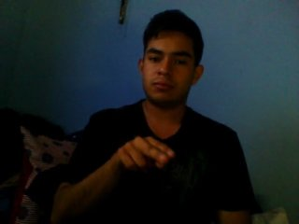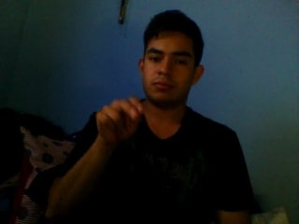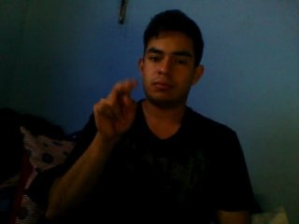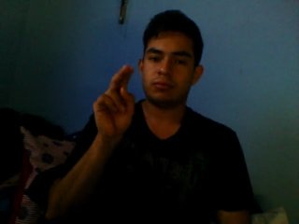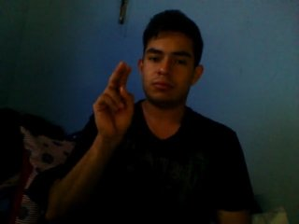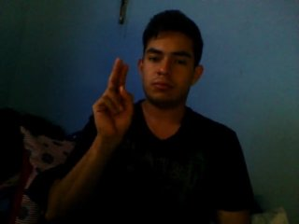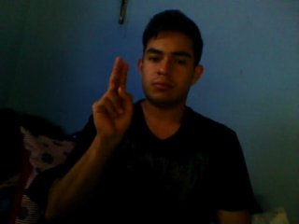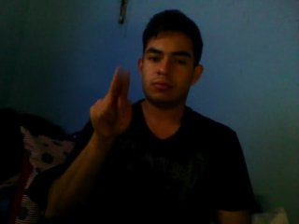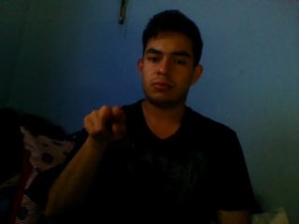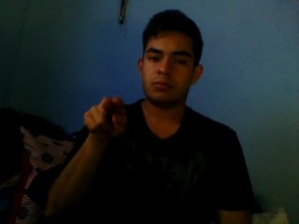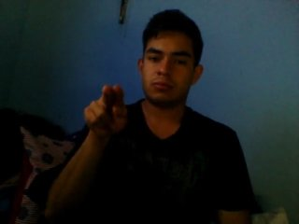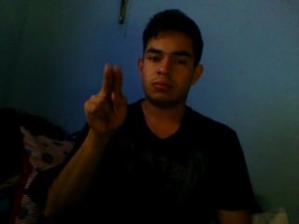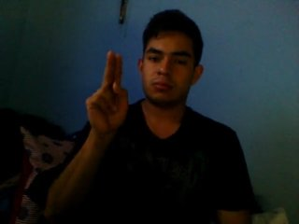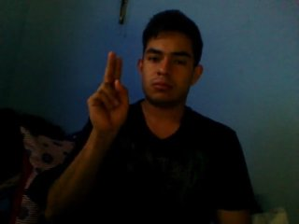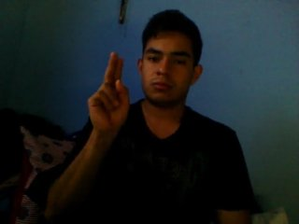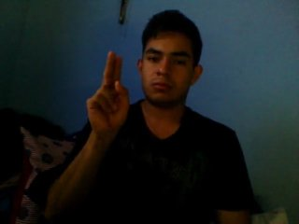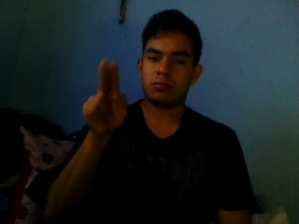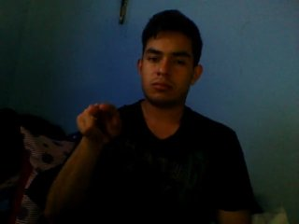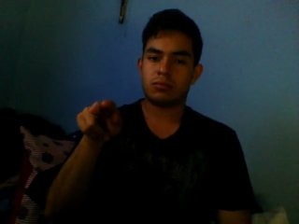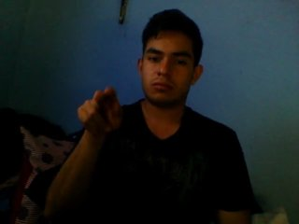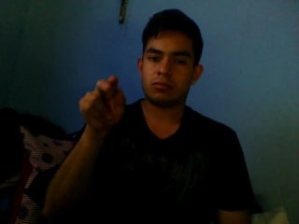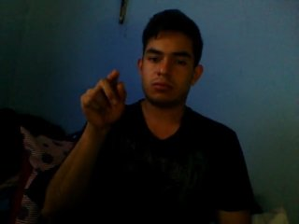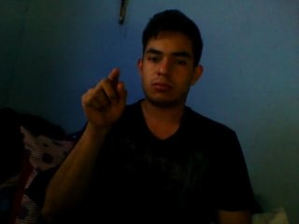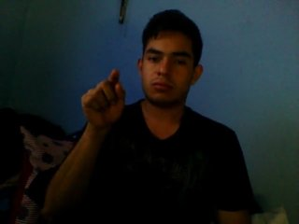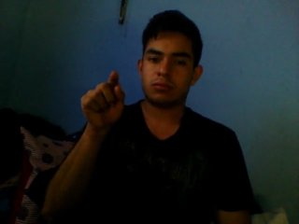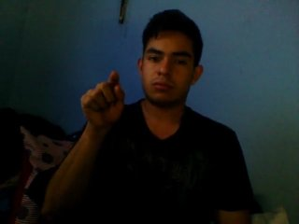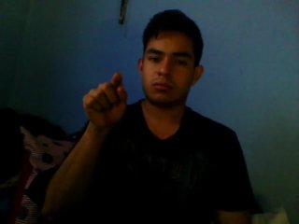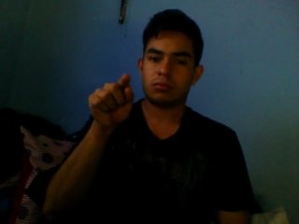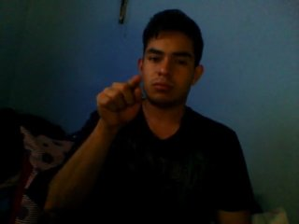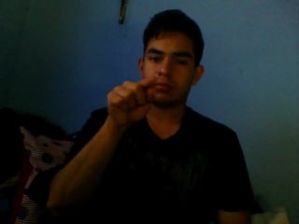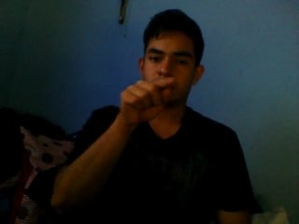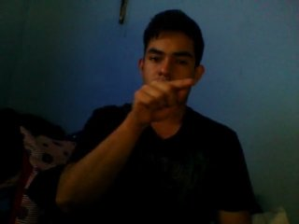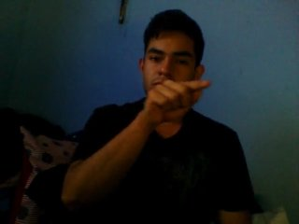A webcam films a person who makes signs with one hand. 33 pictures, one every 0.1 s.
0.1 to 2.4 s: Double click with two fingers.
2.5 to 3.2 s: Pointing with one finger.
